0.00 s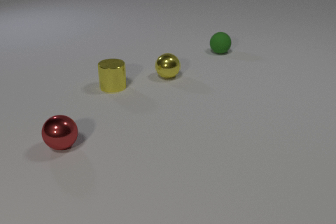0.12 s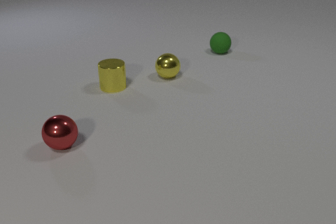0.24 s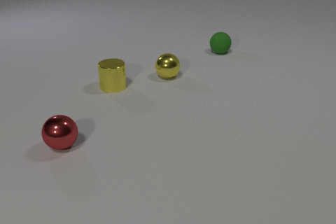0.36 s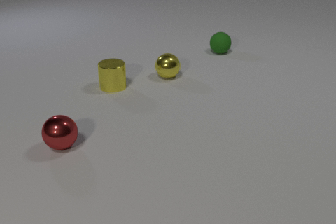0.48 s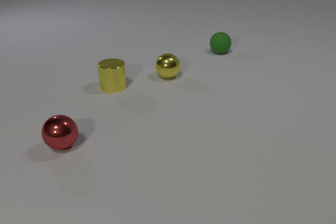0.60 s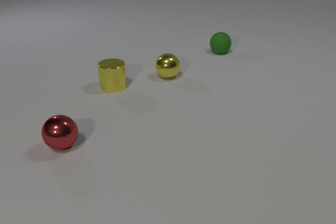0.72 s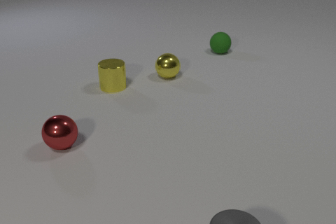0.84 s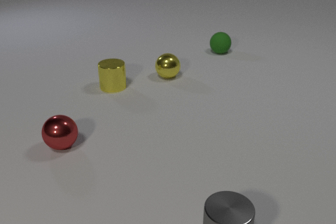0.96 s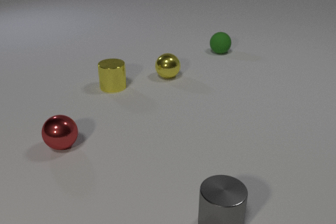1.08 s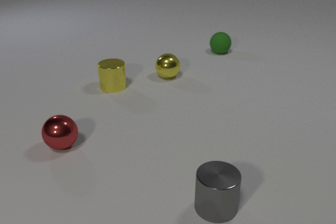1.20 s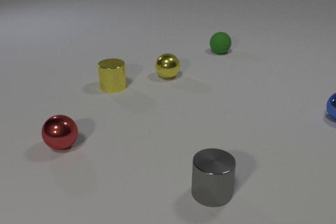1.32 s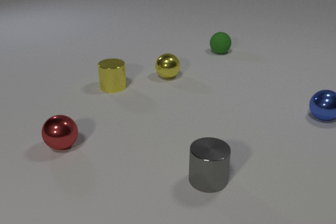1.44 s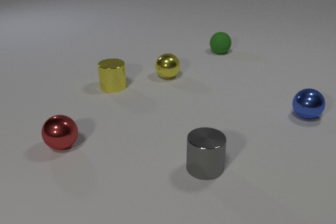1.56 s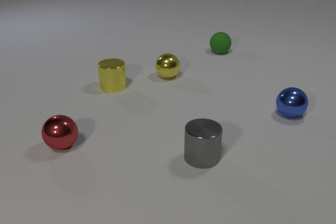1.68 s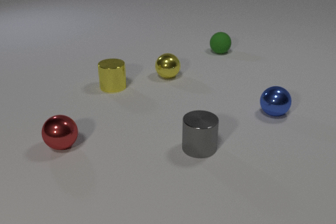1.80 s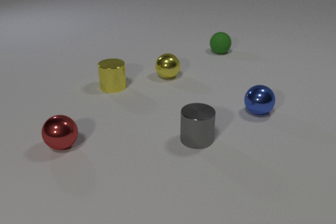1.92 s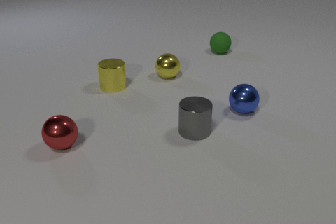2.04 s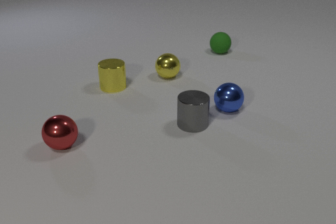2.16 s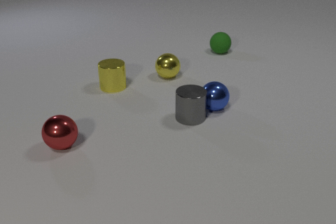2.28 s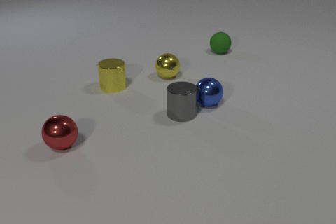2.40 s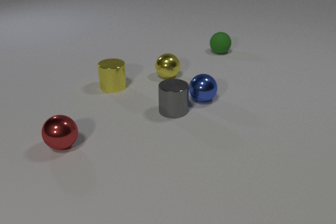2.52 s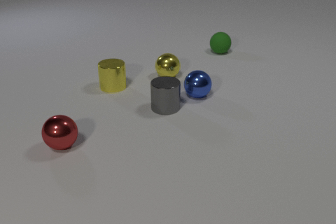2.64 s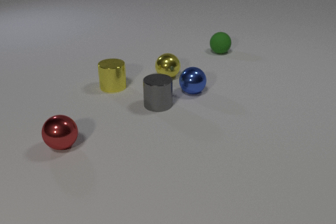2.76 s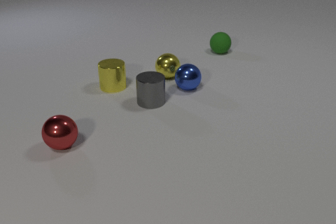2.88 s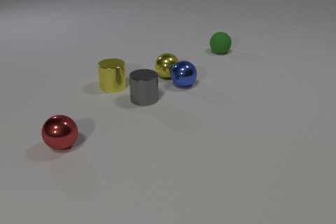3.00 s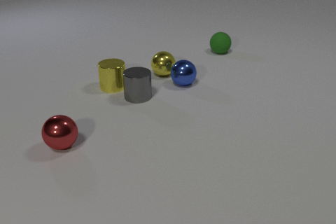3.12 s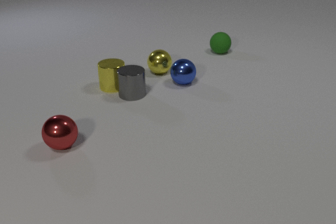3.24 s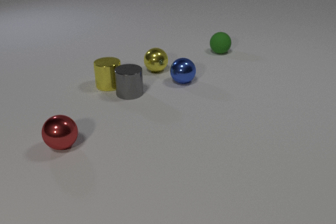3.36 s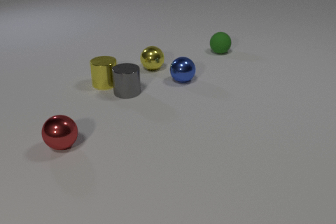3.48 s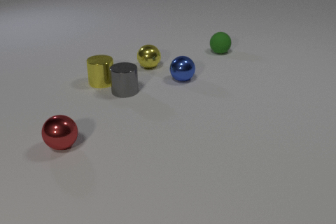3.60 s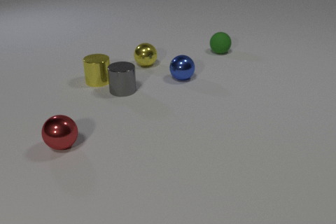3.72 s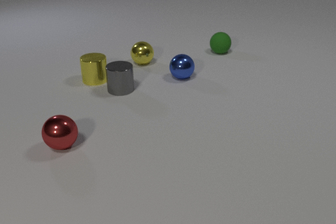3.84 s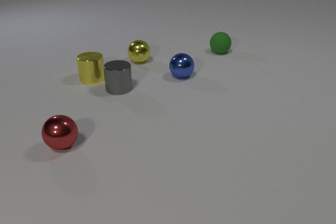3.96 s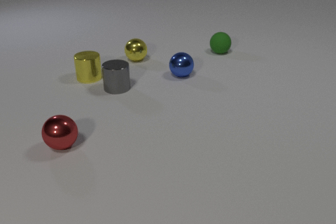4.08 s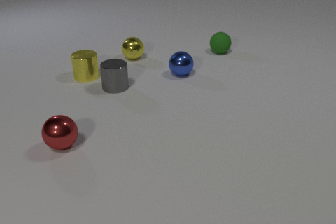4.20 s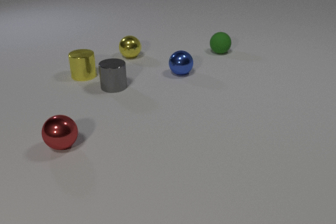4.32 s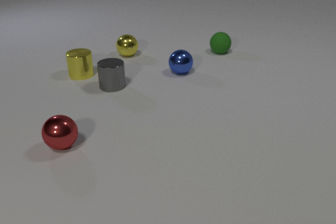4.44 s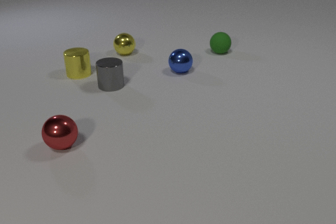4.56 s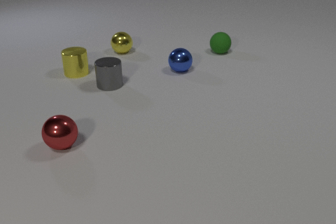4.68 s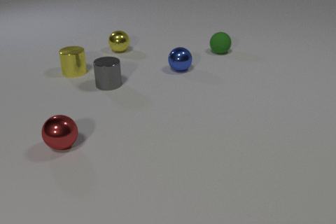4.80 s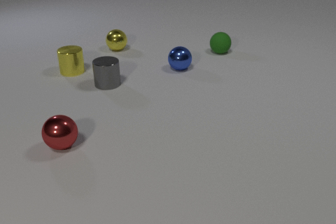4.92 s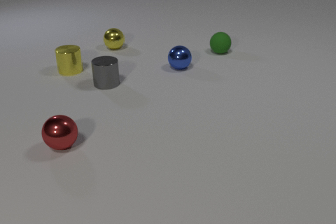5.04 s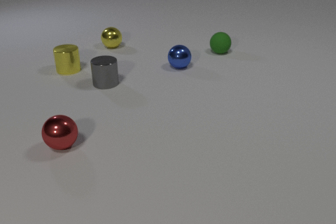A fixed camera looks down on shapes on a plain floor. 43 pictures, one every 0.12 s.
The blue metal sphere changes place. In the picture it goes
to the left.
The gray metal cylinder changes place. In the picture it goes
away from the camera.
0.00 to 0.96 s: The gray metal cylinder comes in at the bottom edge, slides away from the camera.
0.96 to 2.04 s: The gray metal cylinder slides away from the camera. The blue metal sphere comes in at the right edge, rolls to the left.
2.04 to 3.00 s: The gray metal cylinder slides away from the camera and to the left. The blue metal sphere rolls away from the camera and to the left. The yellow metal sphere rolls away from the camera. The gray metal cylinder and the blue metal sphere collide. The blue metal sphere and the yellow metal sphere collide.
3.00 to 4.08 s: The gray metal cylinder slides away from the camera and to the left. The blue metal sphere rolls away from the camera. The yellow metal sphere rolls away from the camera and to the left. The yellow metal cylinder slides away from the camera and to the left. The gray metal cylinder and the yellow metal cylinder collide.
4.08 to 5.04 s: The gray metal cylinder slides away from the camera and to the left. The blue metal sphere rolls away from the camera. The yellow metal sphere rolls away from the camera and to the left. The yellow metal cylinder slides away from the camera and to the left.
Are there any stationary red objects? yes.
What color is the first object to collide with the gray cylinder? blue.
How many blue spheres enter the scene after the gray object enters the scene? 1.
